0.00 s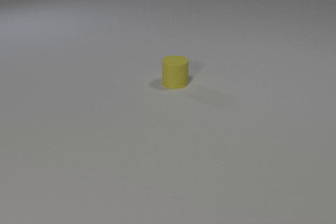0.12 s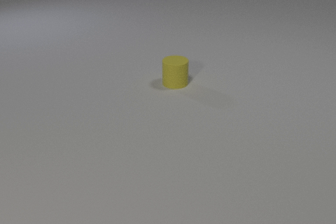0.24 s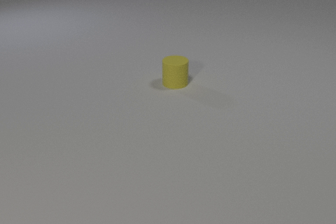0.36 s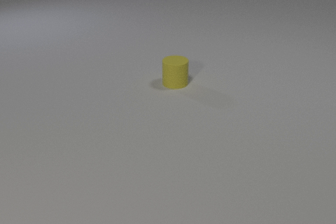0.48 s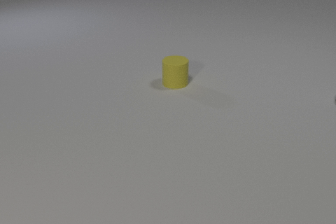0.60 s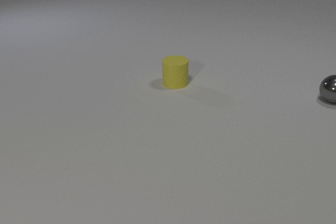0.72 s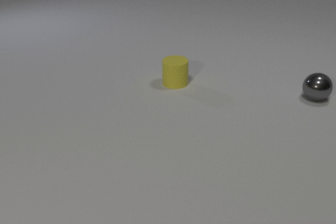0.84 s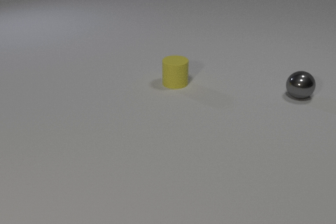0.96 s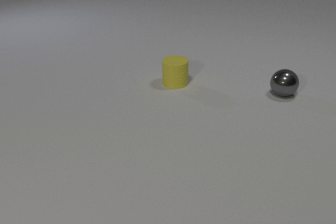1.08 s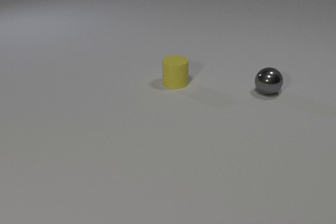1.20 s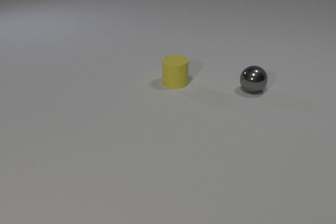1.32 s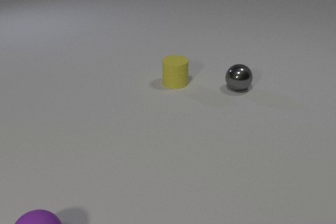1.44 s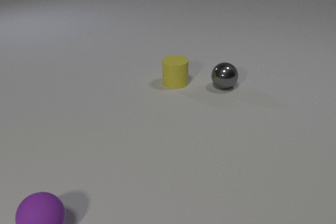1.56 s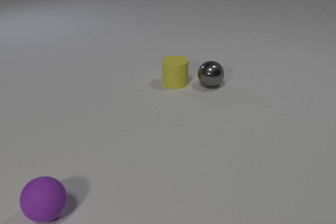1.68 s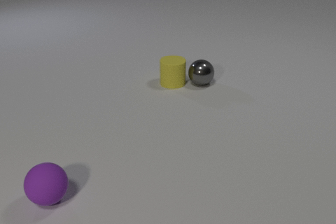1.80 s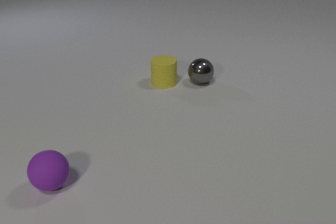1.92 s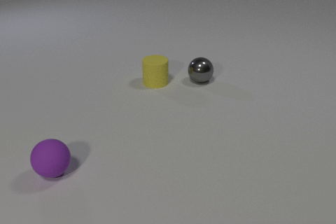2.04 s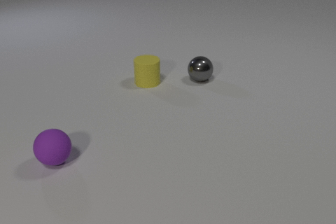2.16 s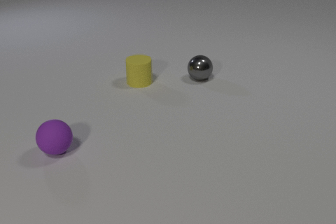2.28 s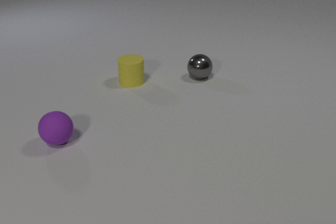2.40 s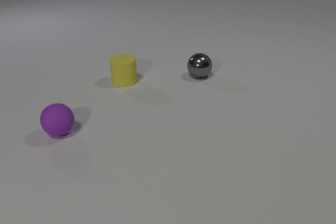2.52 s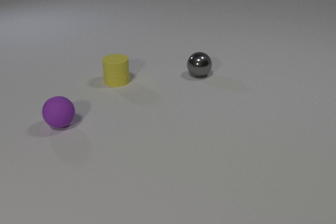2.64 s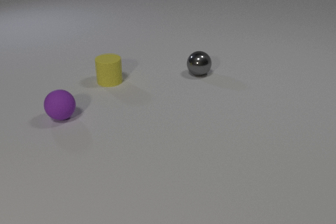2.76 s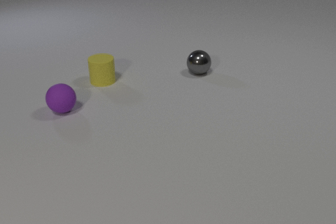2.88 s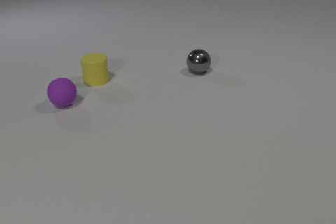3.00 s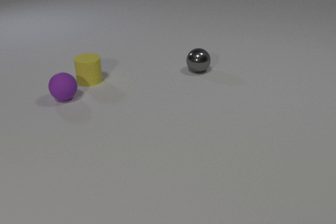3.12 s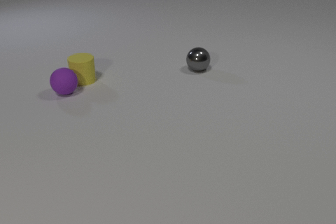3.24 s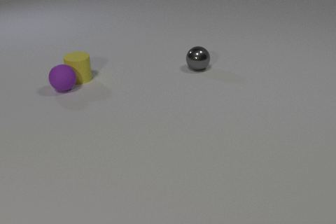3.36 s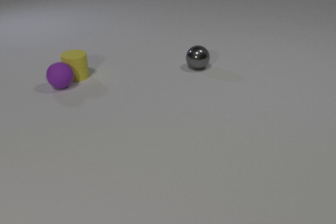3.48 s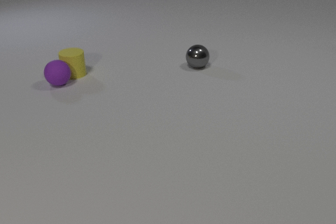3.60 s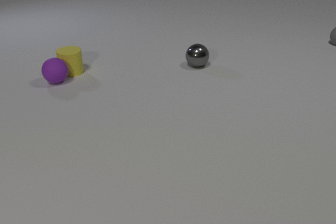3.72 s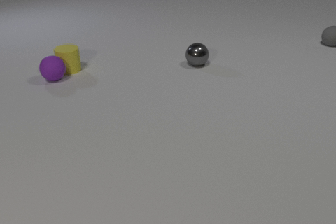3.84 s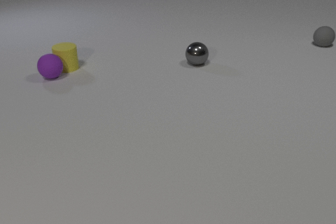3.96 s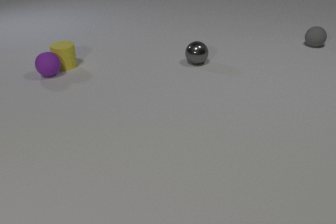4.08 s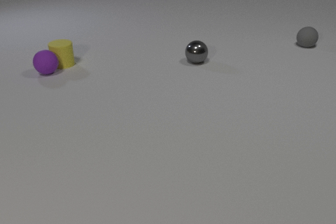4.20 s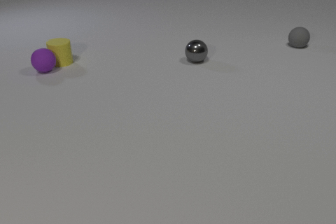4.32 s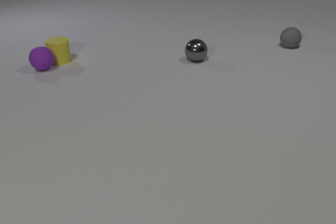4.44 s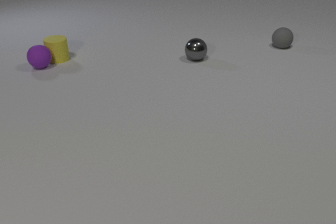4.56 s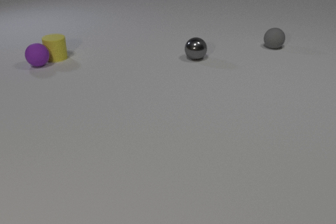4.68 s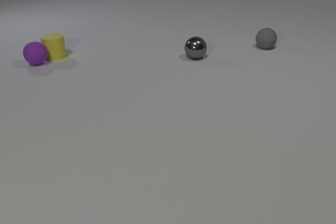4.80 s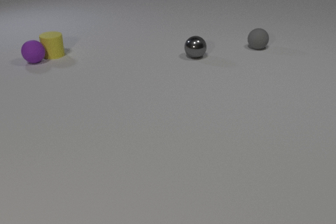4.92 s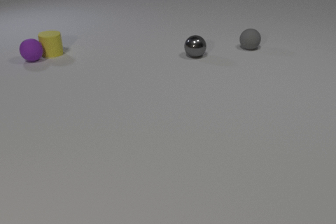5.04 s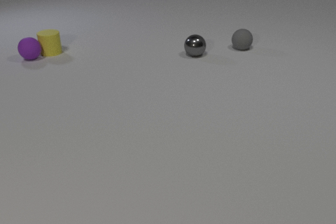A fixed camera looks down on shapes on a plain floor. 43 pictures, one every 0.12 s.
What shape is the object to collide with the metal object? cylinder.
What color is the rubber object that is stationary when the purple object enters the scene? yellow.
What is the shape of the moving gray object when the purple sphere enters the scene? sphere.
0.00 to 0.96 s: The gray metal sphere comes in at the right edge, rolls to the left.
0.96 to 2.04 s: The gray metal sphere rolls to the left. The yellow rubber cylinder slides to the left. The purple rubber sphere comes in at the bottom edge, rolls away from the camera. The gray metal sphere and the yellow rubber cylinder collide.
2.04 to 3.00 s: The gray metal sphere rolls away from the camera. The yellow rubber cylinder slides to the left. The purple rubber sphere rolls away from the camera.
3.00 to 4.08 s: The gray metal sphere rolls away from the camera. The yellow rubber cylinder slides away from the camera and to the left. The gray rubber sphere comes in at the right edge, rolls to the left and toward the camera. The purple rubber sphere rolls away from the camera. The yellow rubber cylinder and the purple rubber sphere collide.
4.08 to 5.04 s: The gray metal sphere rolls away from the camera. The yellow rubber cylinder slides away from the camera. The gray rubber sphere rolls to the left. The purple rubber sphere rolls away from the camera.
